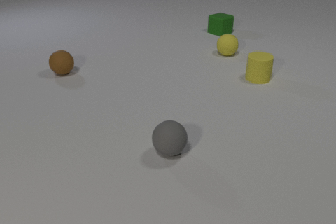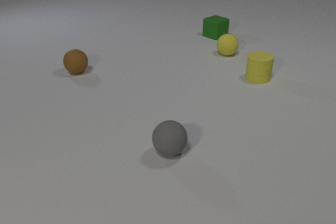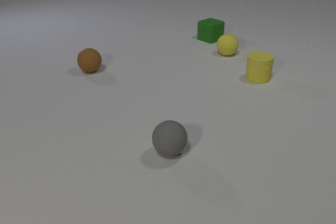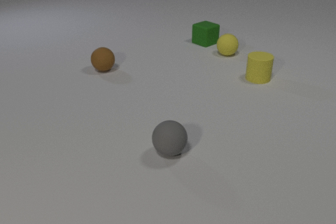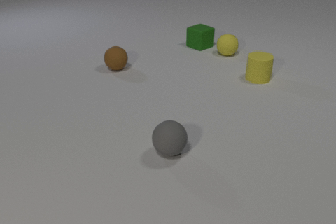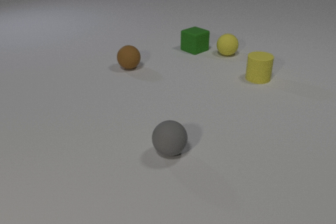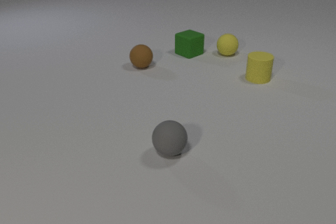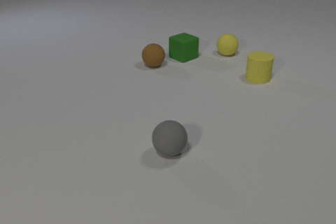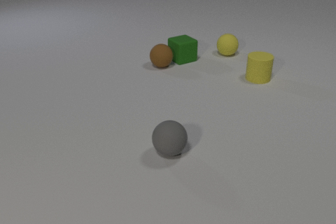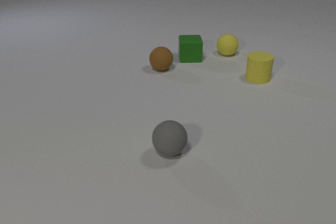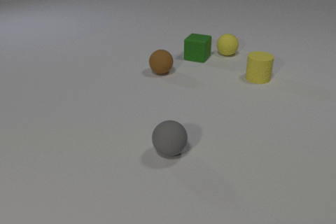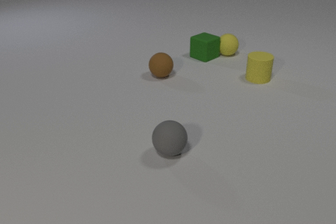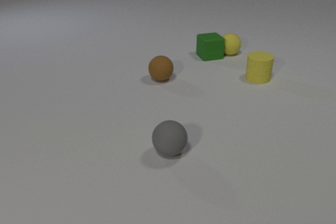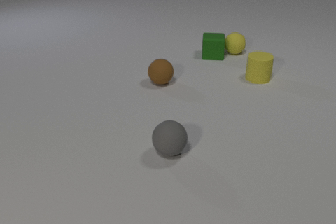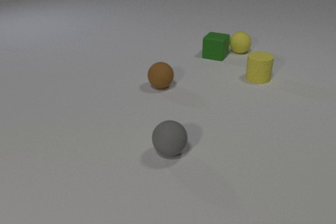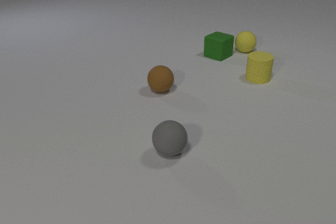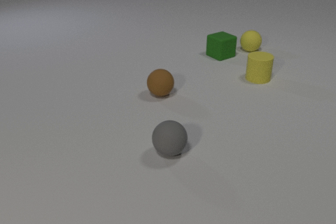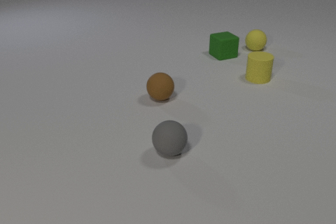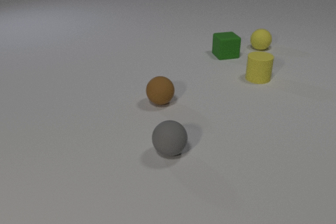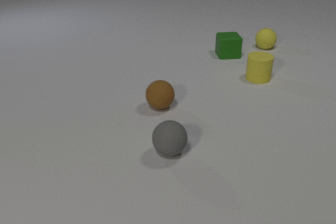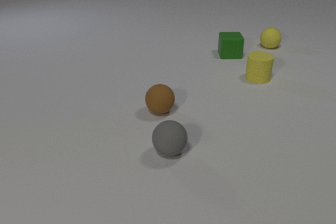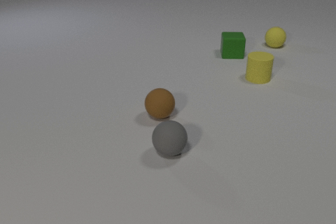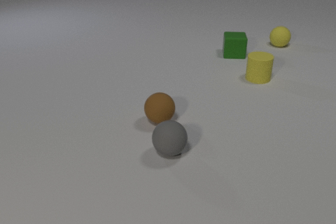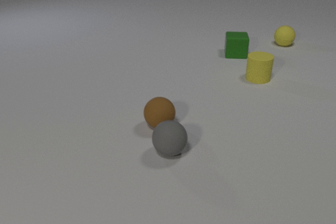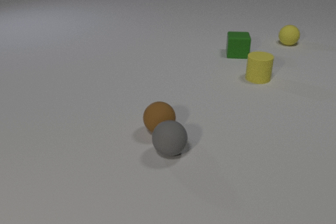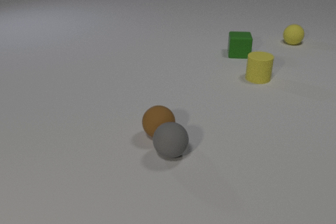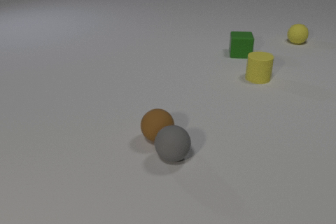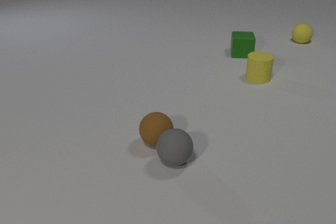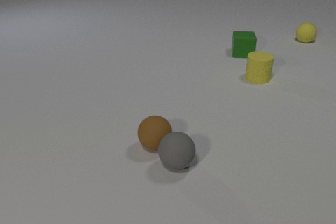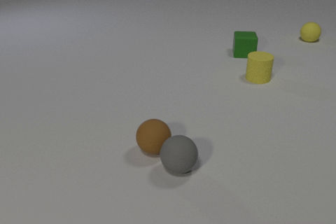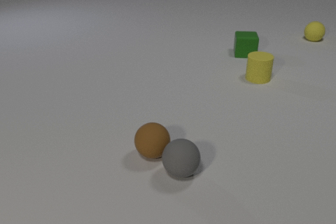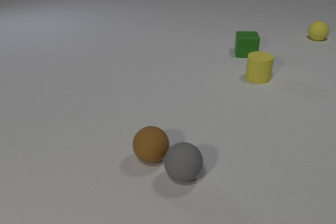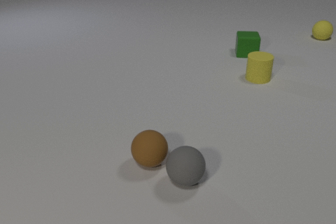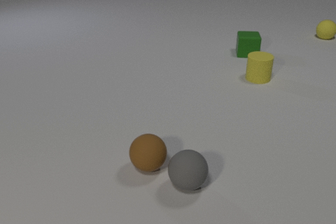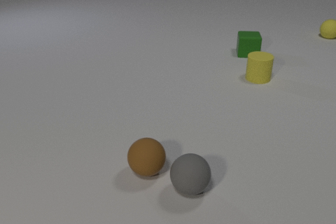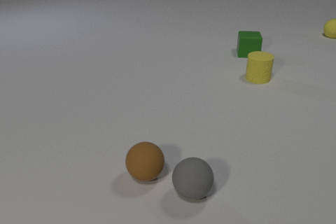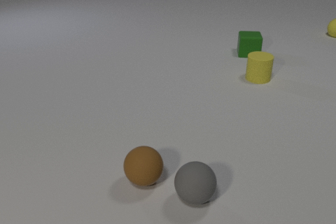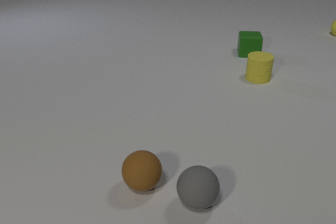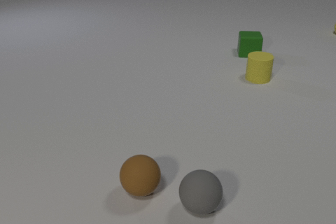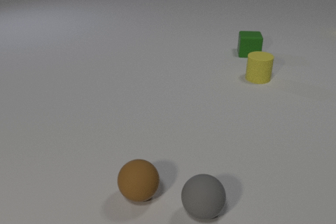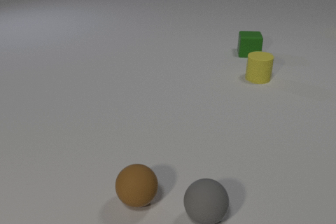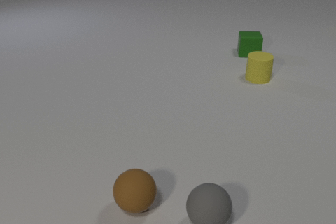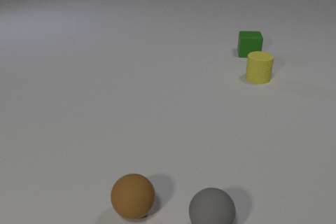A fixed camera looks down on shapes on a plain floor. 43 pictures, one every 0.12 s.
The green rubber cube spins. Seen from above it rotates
clockwise.
The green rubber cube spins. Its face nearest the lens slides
to the left.
0.00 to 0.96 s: The green rubber cube slides toward the camera and to the left. The brown rubber sphere rolls to the right. The green rubber cube and the brown rubber sphere collide.
0.96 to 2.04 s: The green rubber cube slides to the right, spins clockwise seen from above by about 195 degrees, its near face sliding to the left. The brown rubber sphere rolls toward the camera. The yellow rubber sphere rolls to the right and away from the camera. The green rubber cube and the yellow rubber sphere collide.
2.04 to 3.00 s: The green rubber cube slides to the right, spins so that its near face slides to the left, clockwise seen from above. The brown rubber sphere rolls toward the camera. The yellow rubber sphere rolls to the right and away from the camera. The brown rubber sphere and the gray rubber sphere collide.
3.00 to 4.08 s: The green rubber cube slides to the right. The brown rubber sphere rolls toward the camera. The yellow rubber sphere rolls to the right and away from the camera. The gray rubber sphere rolls toward the camera.
4.08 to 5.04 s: The brown rubber sphere rolls toward the camera. The yellow rubber sphere rolls away from the camera and to the right, leaves at the right edge. The gray rubber sphere rolls toward the camera and to the right.
What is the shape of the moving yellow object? sphere.
What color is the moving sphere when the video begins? brown.
Are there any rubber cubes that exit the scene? no.
